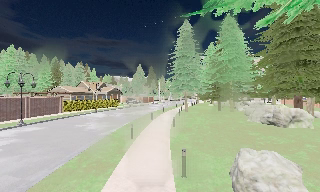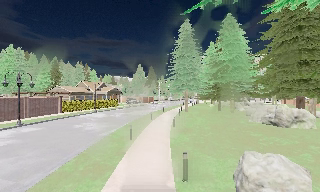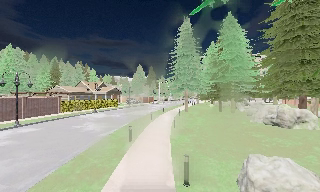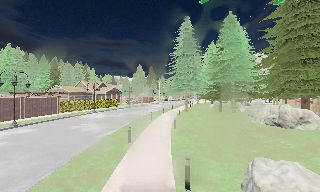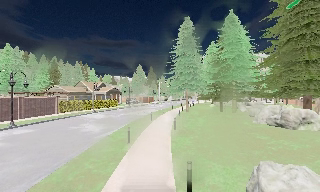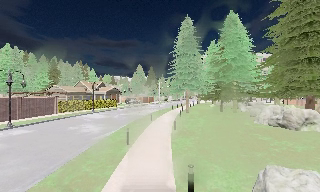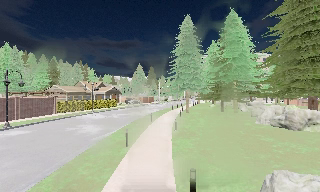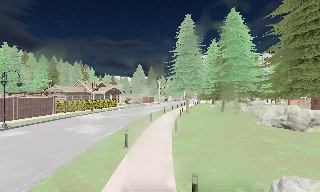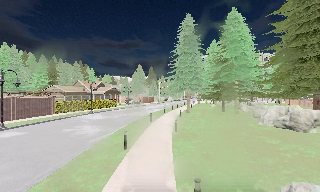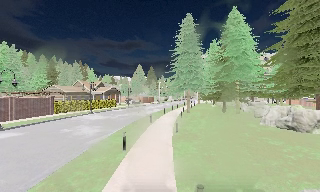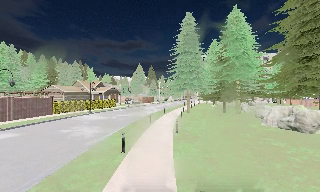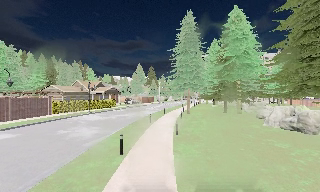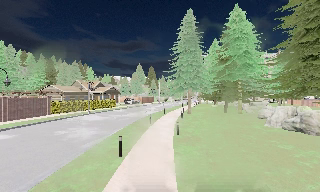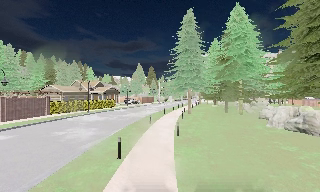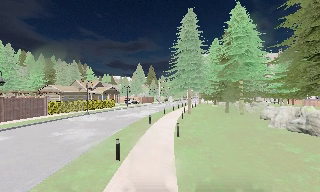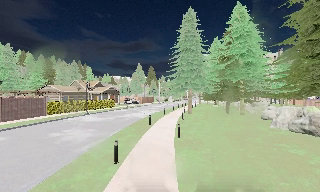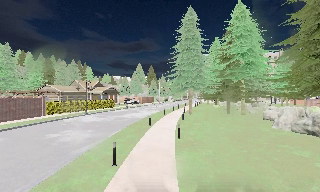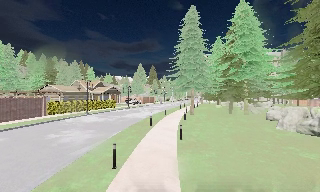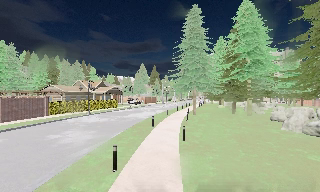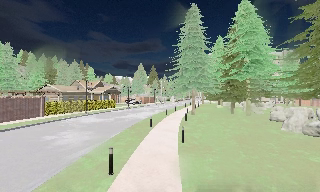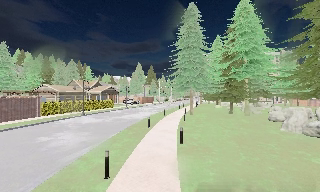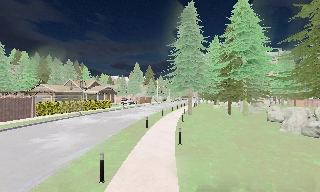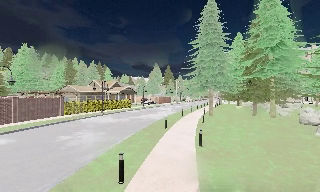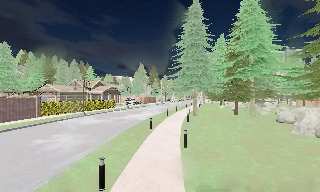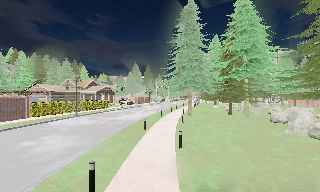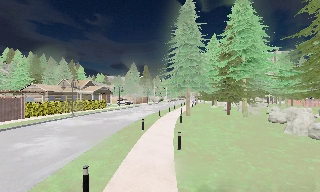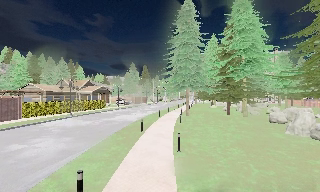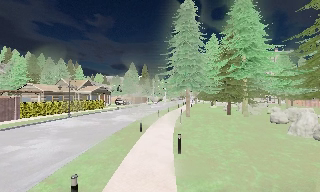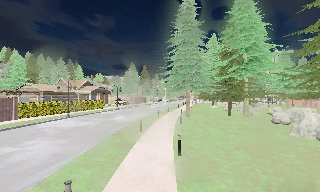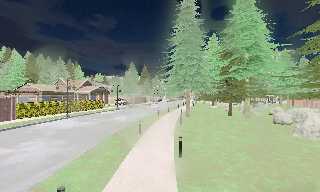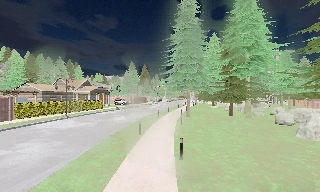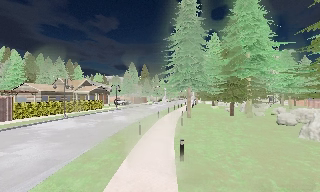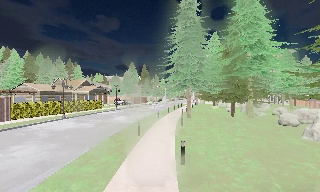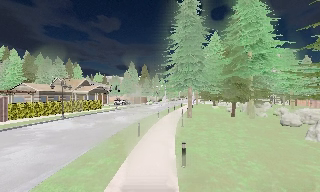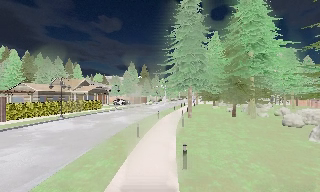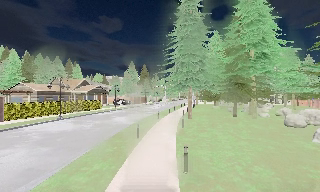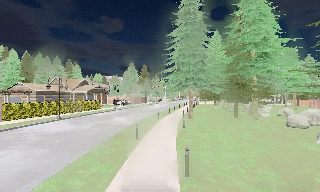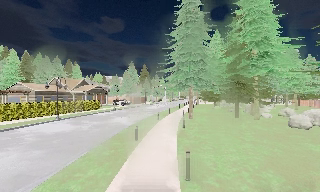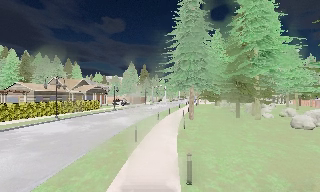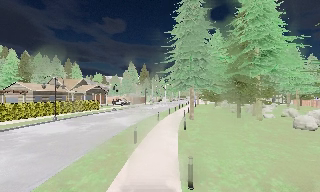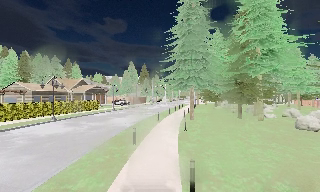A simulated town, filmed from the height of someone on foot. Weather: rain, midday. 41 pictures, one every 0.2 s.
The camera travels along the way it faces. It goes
forward.
0.0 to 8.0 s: The camera travels forward, about 9 m, so what stands in front looms larger.
The film runs forward here.
